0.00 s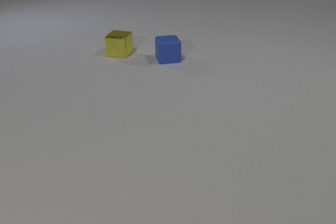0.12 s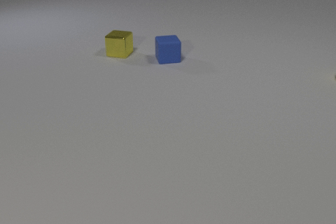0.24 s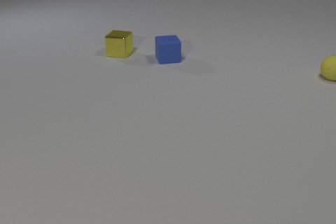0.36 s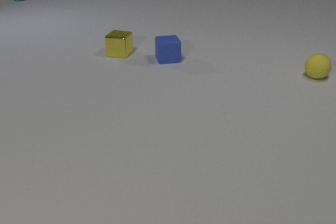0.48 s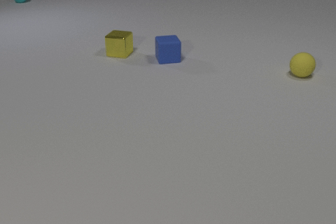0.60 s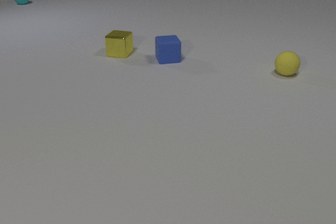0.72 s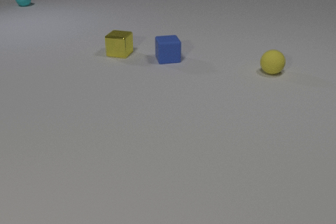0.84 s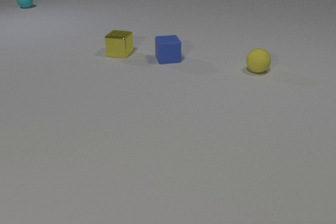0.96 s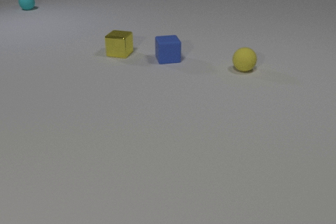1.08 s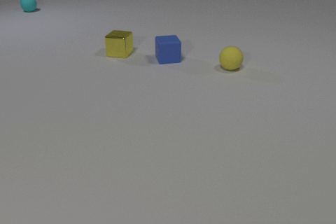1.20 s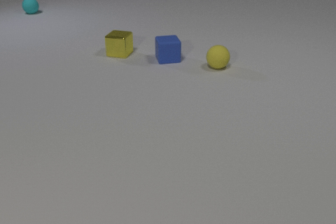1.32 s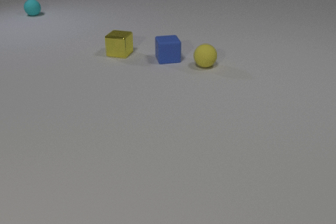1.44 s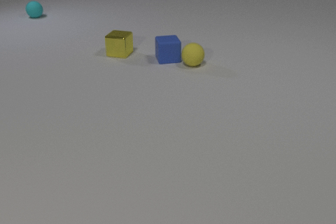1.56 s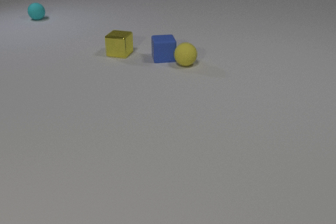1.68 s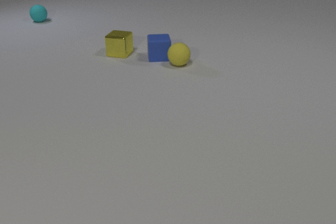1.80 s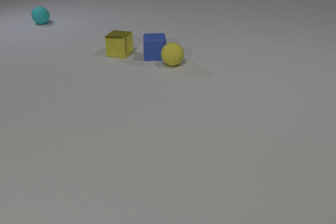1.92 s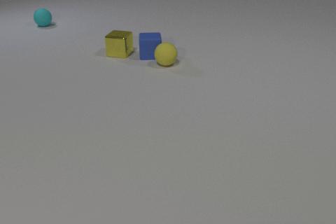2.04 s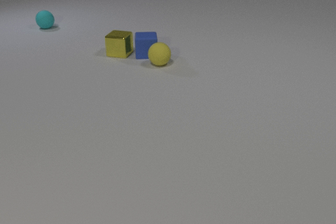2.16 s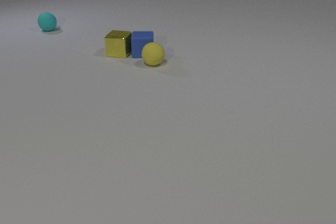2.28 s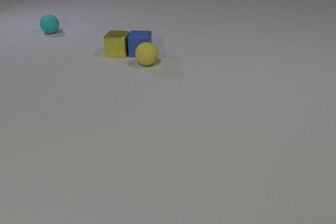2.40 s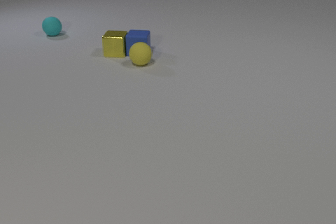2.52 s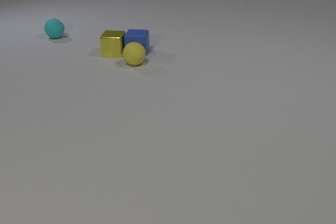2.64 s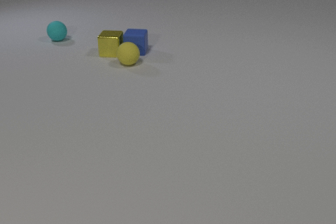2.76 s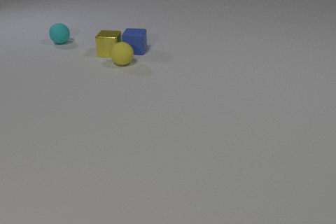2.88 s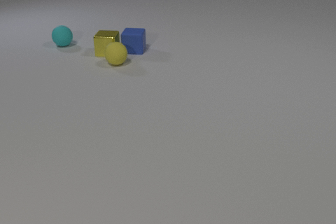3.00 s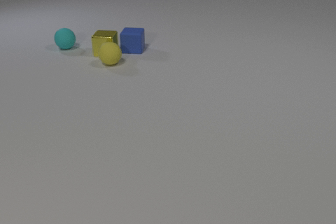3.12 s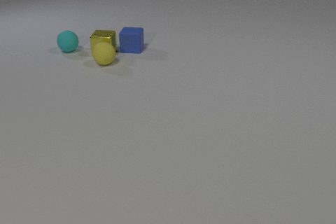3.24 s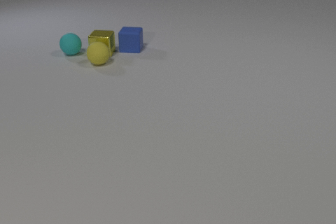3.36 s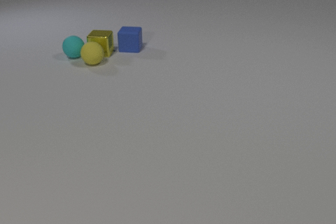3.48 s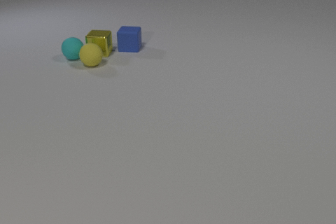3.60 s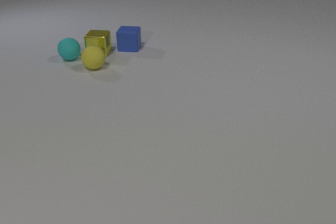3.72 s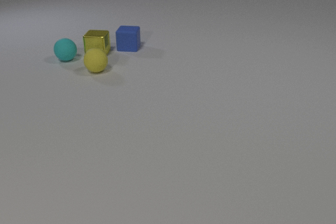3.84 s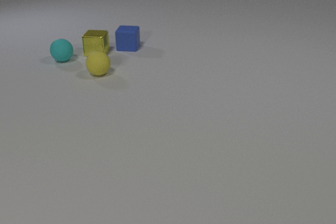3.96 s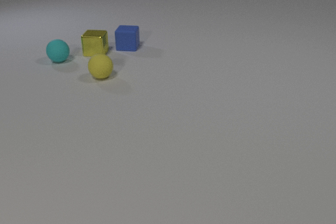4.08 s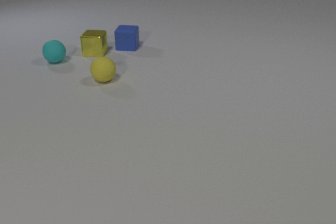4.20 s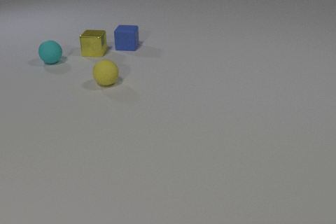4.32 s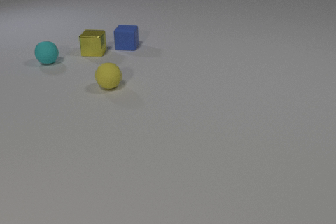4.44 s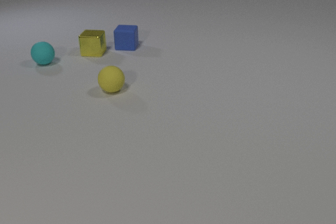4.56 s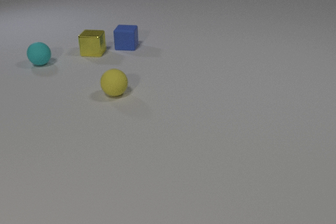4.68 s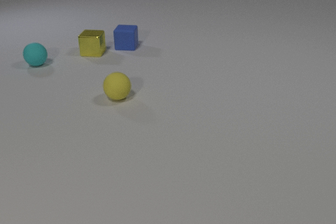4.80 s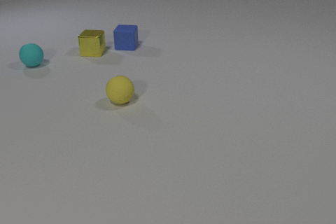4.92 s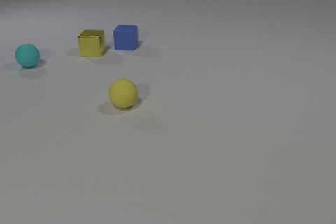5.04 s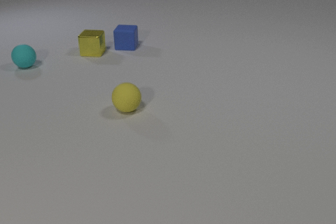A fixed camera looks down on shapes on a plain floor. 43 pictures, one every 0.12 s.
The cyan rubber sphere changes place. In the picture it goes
toward the camera.
0.00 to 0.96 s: The yellow rubber sphere comes in at the right edge, rolls to the left. The cyan rubber sphere comes in at the top edge, rolls toward the camera.
0.96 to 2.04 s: The yellow rubber sphere rolls to the left. The blue rubber cube slides to the left and away from the camera. The cyan rubber sphere rolls toward the camera. The yellow rubber sphere and the blue rubber cube collide.
2.04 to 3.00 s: The yellow rubber sphere rolls to the left. The blue rubber cube slides away from the camera and to the left. The yellow metal cube slides to the left. The cyan rubber sphere rolls toward the camera. The blue rubber cube and the yellow metal cube collide.
3.00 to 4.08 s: The yellow rubber sphere rolls toward the camera. The blue rubber cube slides away from the camera and to the left. The yellow metal cube slides to the left. The cyan rubber sphere rolls toward the camera. The yellow rubber sphere and the cyan rubber sphere collide.
4.08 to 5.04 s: The yellow rubber sphere rolls toward the camera. The cyan rubber sphere rolls to the left.
How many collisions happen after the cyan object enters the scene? 3.
Are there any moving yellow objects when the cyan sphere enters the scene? yes.
Are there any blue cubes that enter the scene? no.
